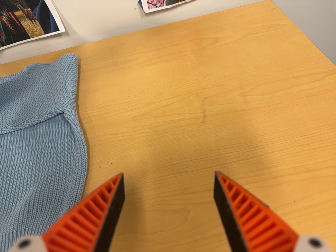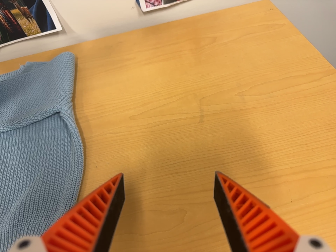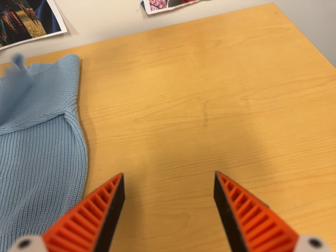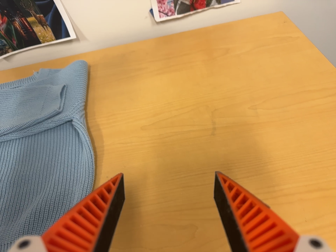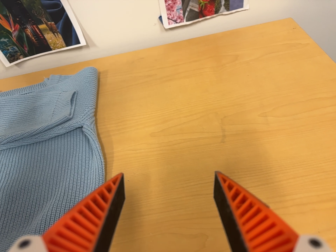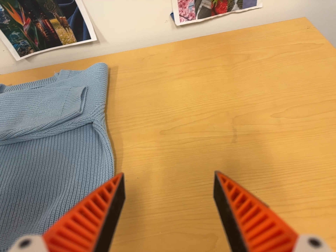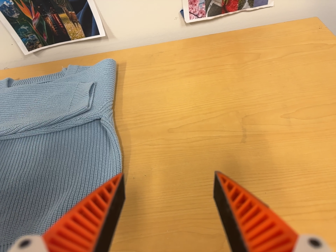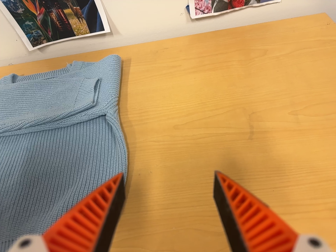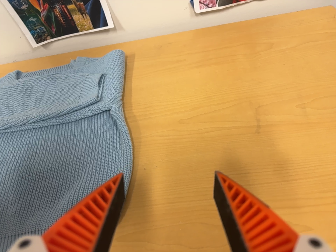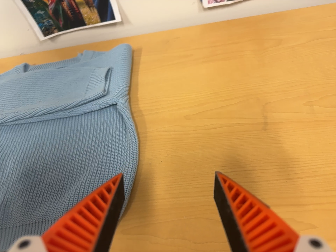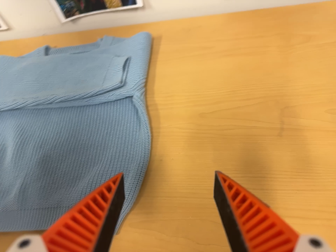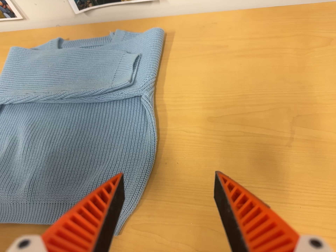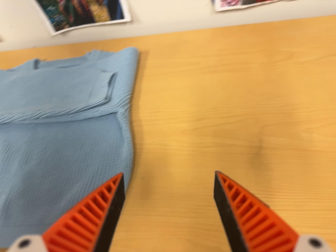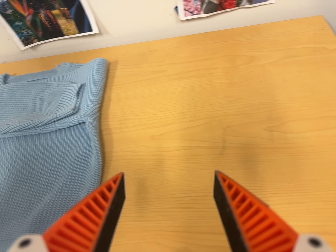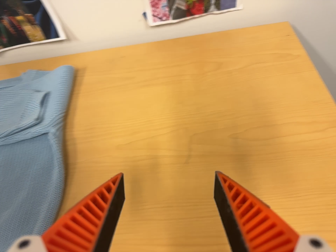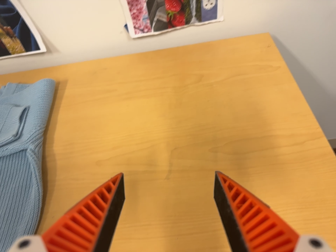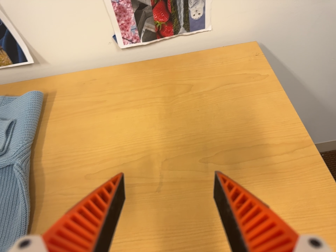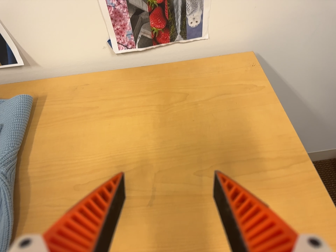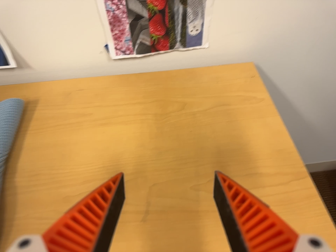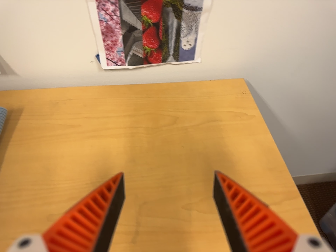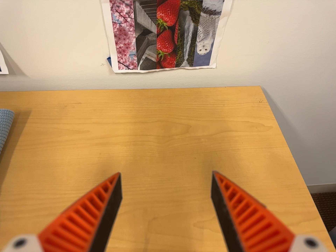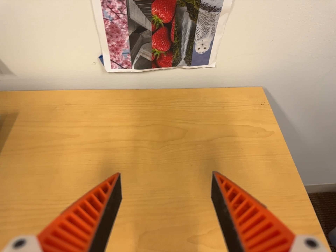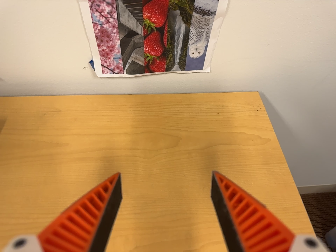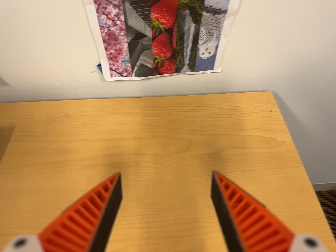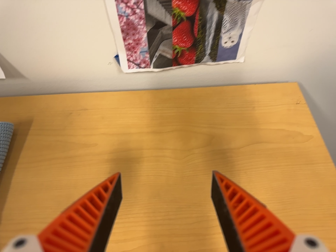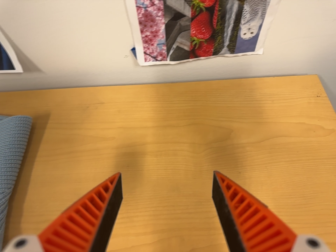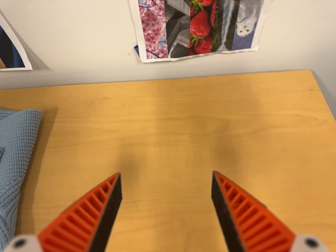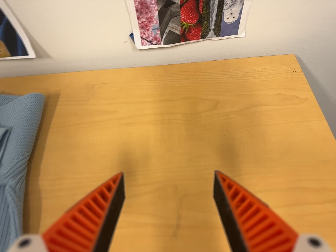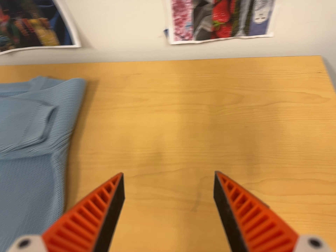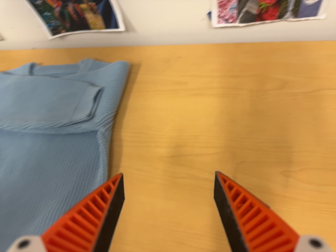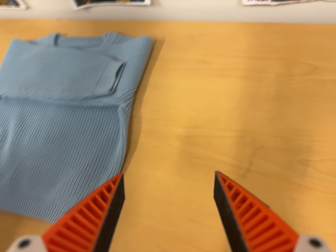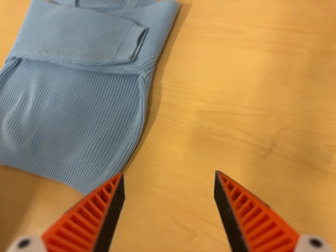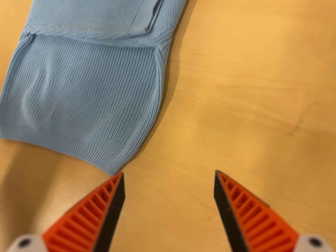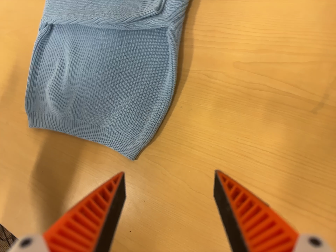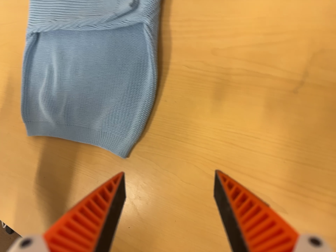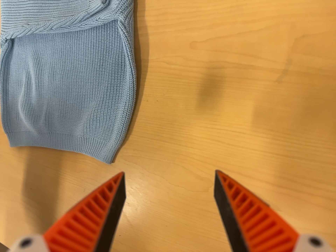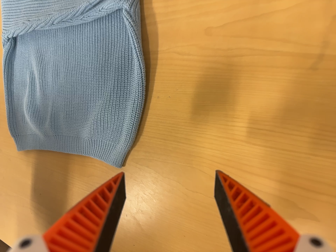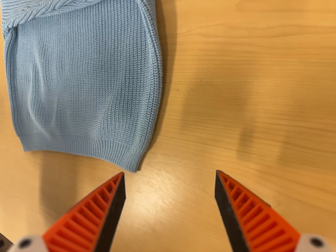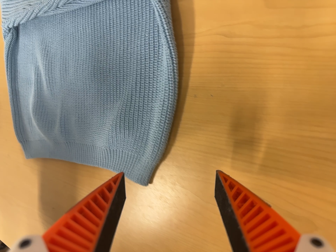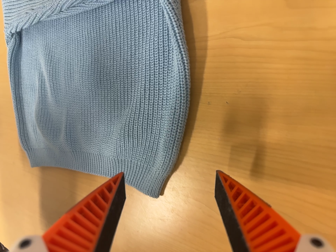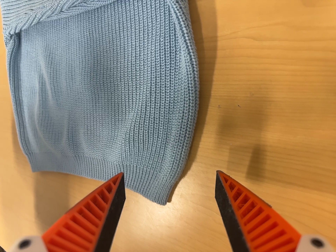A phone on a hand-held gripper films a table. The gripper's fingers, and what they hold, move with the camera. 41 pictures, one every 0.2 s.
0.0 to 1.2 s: The camera shifts only a little, or ends up much as it began.
1.2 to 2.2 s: The camera travels toward the top of its view, about 5 cm. Its aim tips toward the bottom of its view by about 10 degrees.
2.2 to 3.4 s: The camera pans to its right by about 15 degrees. It travels to its right and toward the top of its view, about 12 cm, so close, fixed things drift to the left. Its aim tips toward the top of its view by about 10 degrees, and the scene shifts downward.
3.4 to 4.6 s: The camera travels toward the top of its view and forward, about 14 cm, so close, fixed things drift downward.
4.6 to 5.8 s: The camera swings to its left by about 20 degrees, and the scene slides to the right. It travels backward and toward the bottom of its view, about 14 cm, so what stands in front gets smaller.
5.8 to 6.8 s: The camera swings to its left by about 20 degrees, and the scene slides to the right. It travels to its right, about 8 cm. Its aim tips toward the bottom of its view by about 25 degrees, and the scene shifts upward.
6.8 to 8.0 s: The camera travels forward, about 16 cm, so what stands in front looms larger. It rolls about its line of sight by about 10 degrees, and the scene rotates counterclockwise.
The film runs forward here.
